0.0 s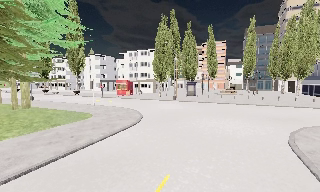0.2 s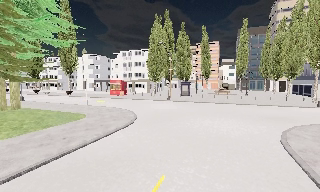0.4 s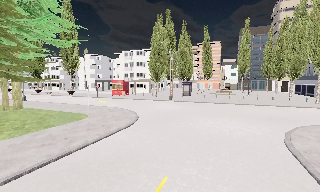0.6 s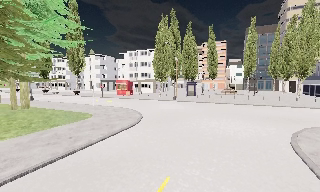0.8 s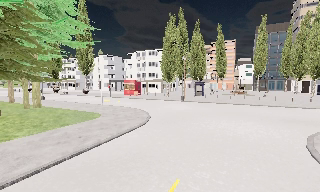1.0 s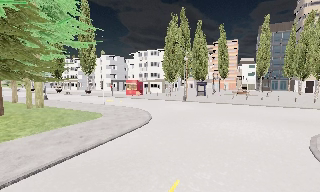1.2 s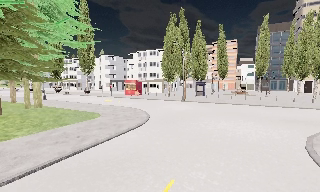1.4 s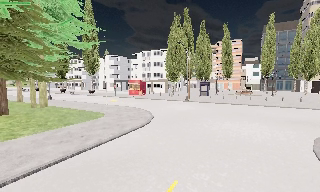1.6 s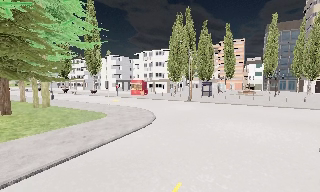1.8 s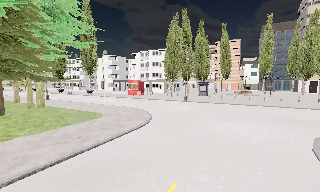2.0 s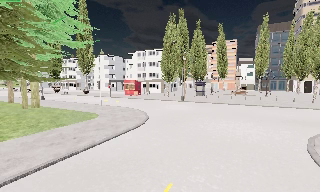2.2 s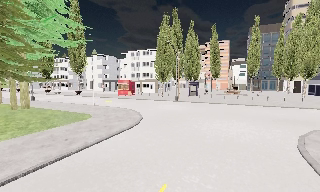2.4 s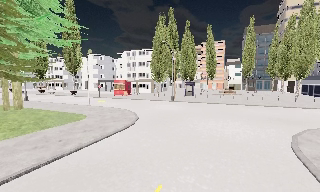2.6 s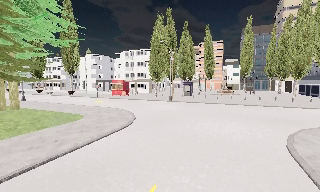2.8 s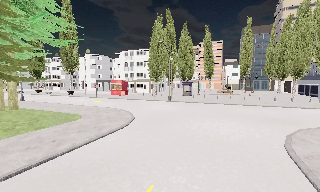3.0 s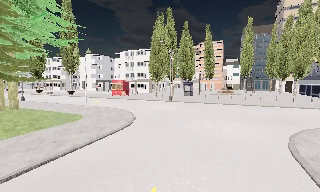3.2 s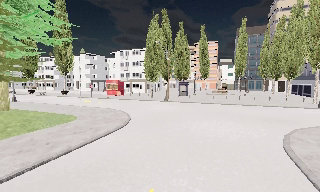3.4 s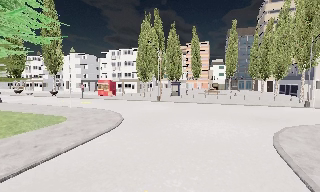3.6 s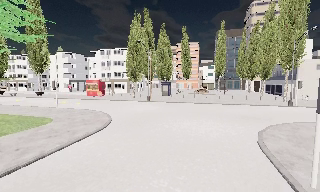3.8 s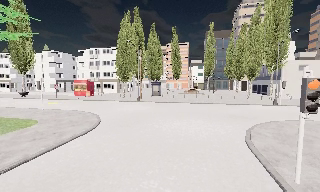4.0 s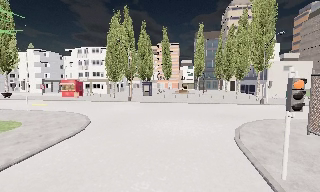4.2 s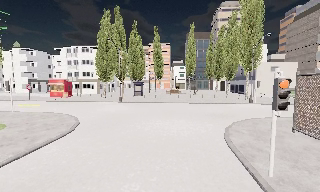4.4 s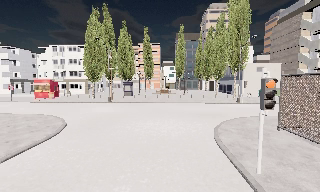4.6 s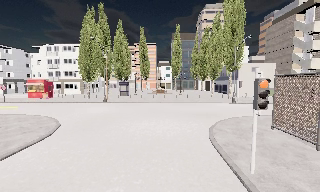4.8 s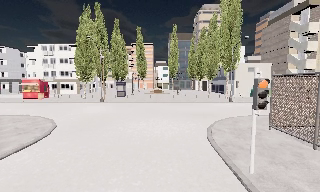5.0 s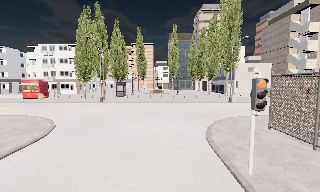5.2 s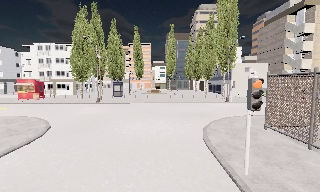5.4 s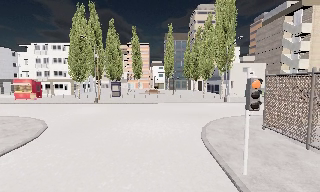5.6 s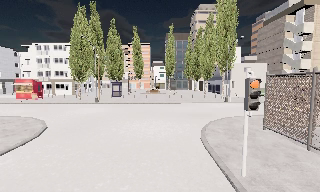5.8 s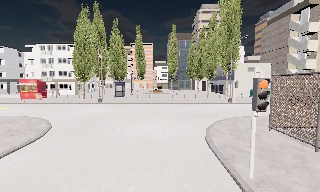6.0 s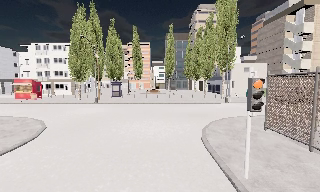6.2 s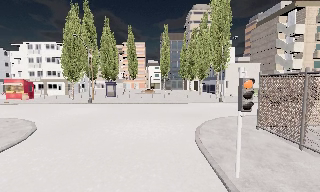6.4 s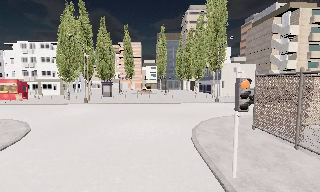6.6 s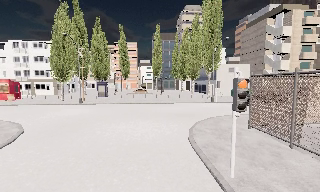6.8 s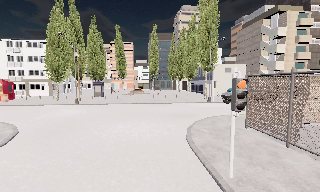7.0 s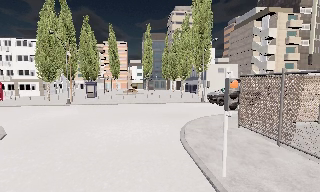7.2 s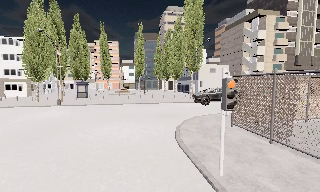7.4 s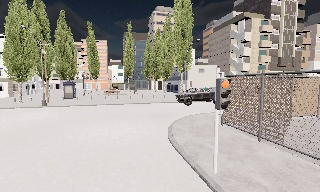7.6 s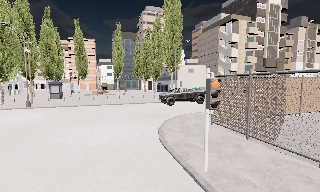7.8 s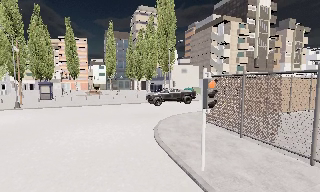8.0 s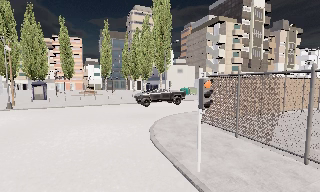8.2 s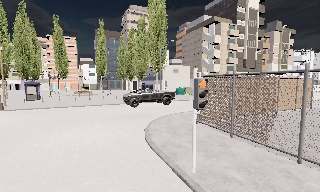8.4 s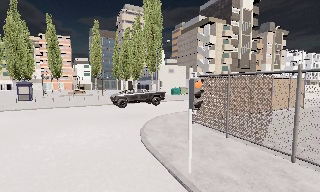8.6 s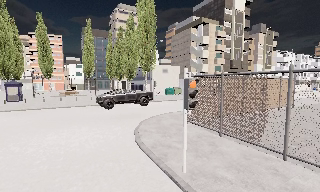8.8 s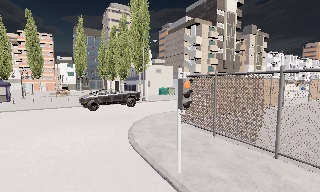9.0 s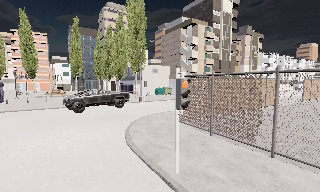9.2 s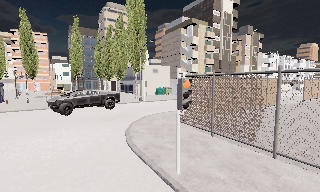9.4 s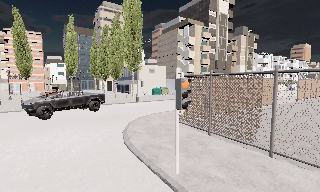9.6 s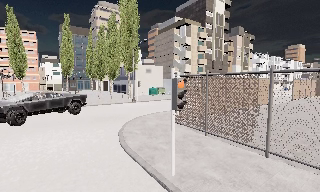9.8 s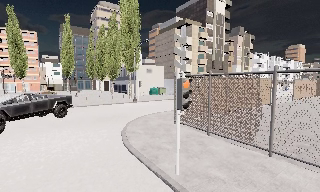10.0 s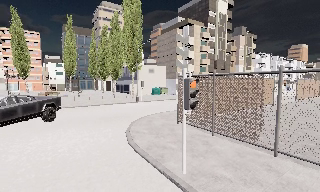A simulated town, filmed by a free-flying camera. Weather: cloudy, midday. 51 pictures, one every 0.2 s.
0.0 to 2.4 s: The camera shifts only a little, or ends up much as it began.
2.4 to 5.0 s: The camera swings to its right by about 25 degrees, and the scene slides to the left. It travels forward, about 0.5 m, so what stands in front looms larger.
5.0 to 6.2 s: The camera shifts only a little, or ends up much as it began.
6.2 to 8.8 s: The scene slides to the left, as the camera pans about 30 degrees to its right. It travels to its left, about 1 m.
8.8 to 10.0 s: The camera shifts only a little, or ends up much as it began.
The film runs forward here.
